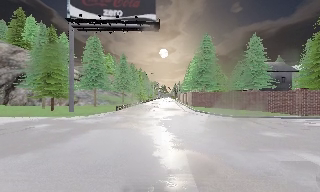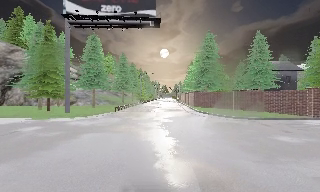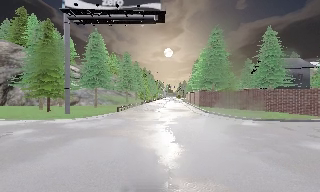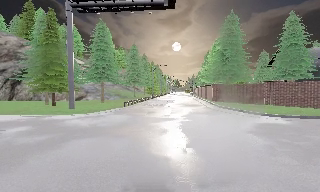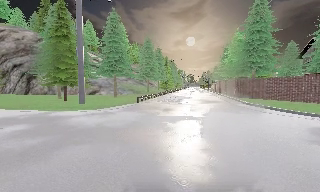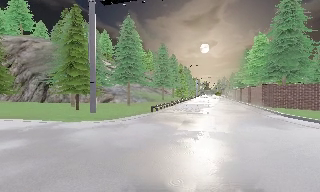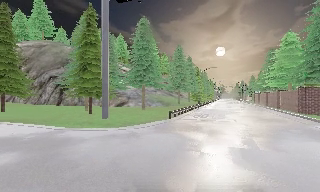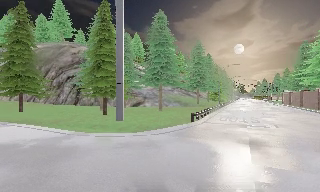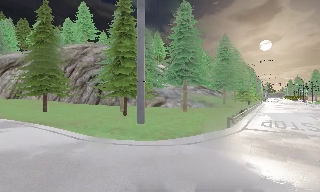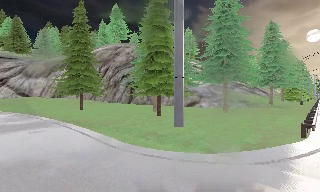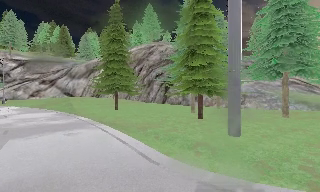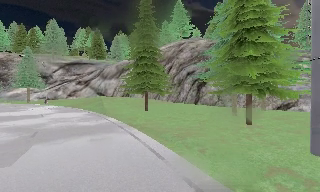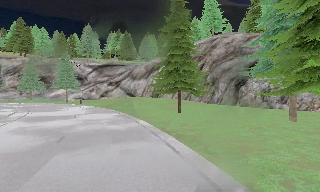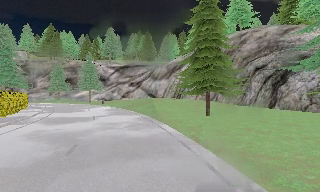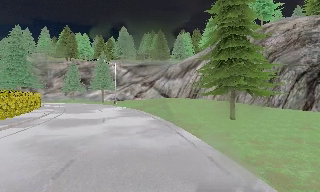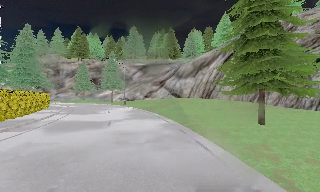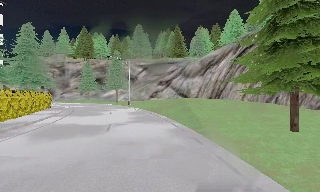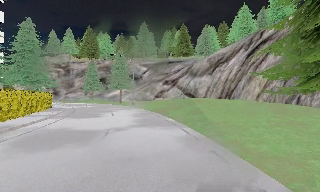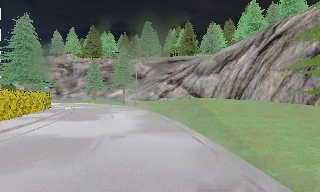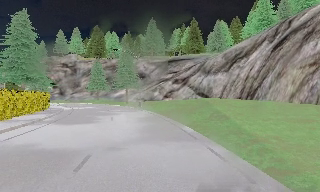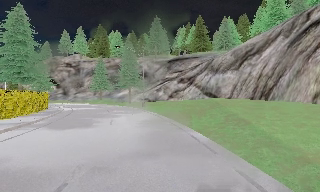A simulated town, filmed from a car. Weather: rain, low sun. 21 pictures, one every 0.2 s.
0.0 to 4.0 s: The camera pans to its left, which is counterclockwise from overhead, by about 95 degrees. It travels forward, about 30 m.
The film runs forward here.
